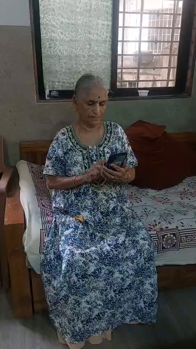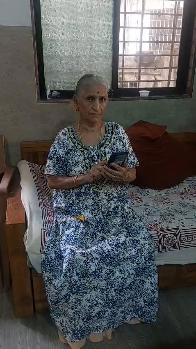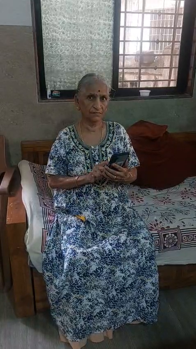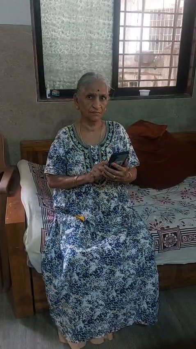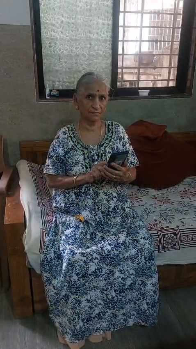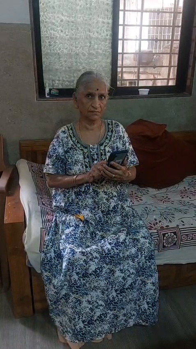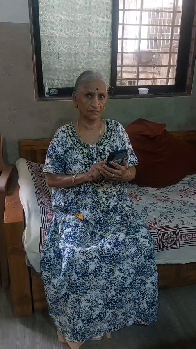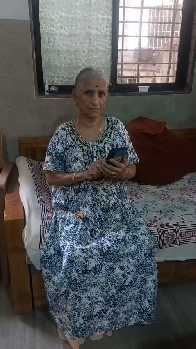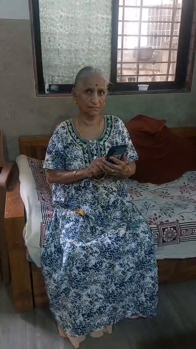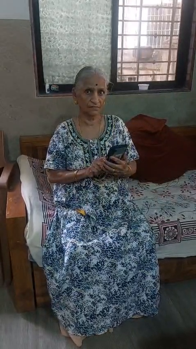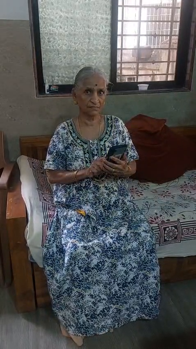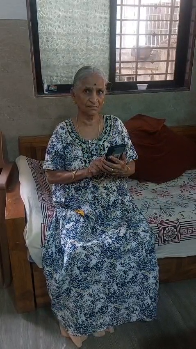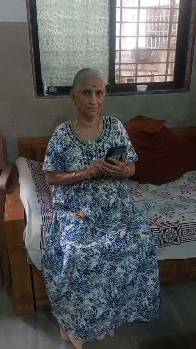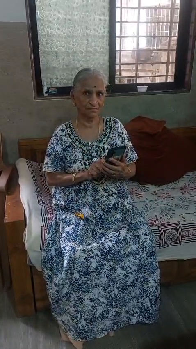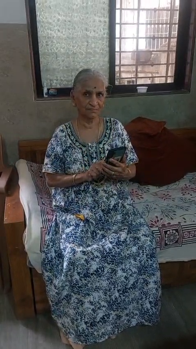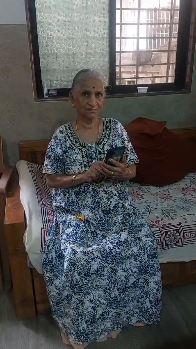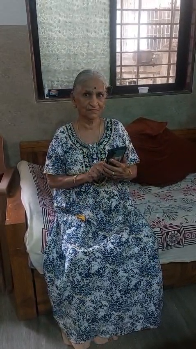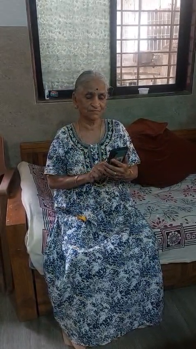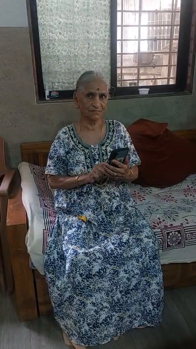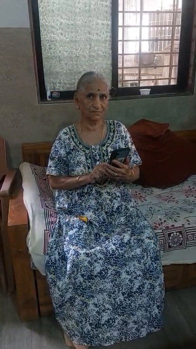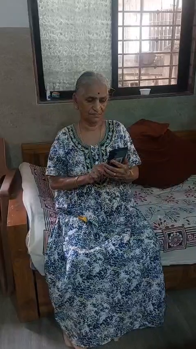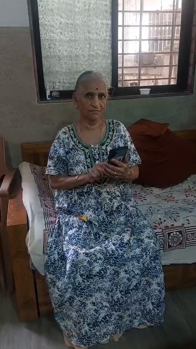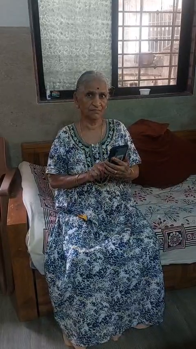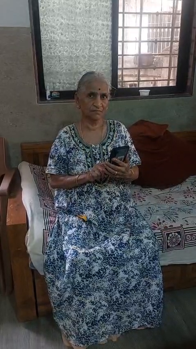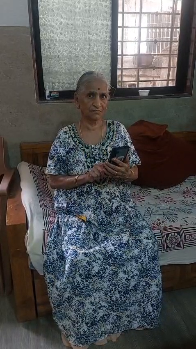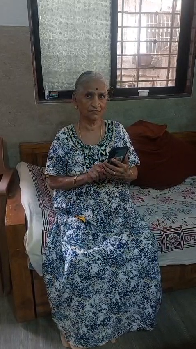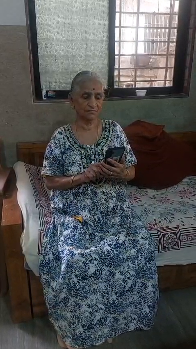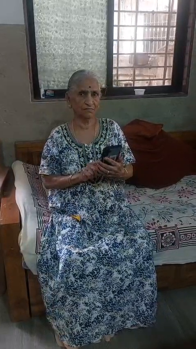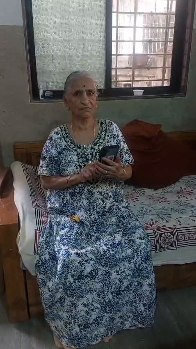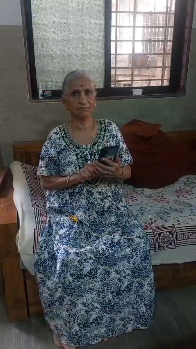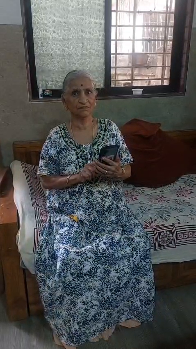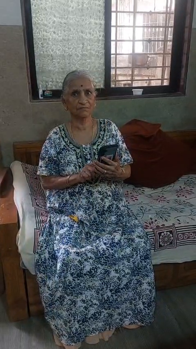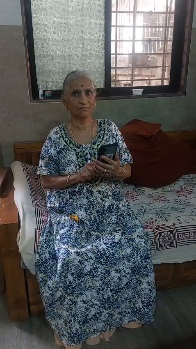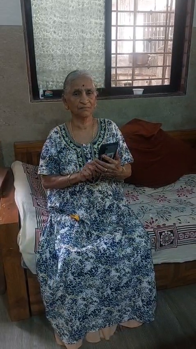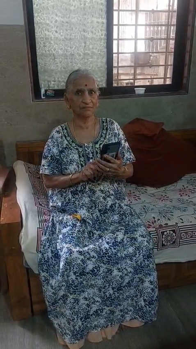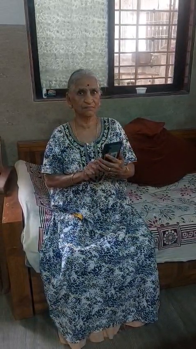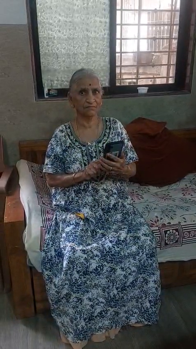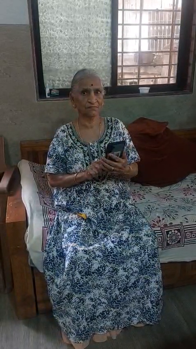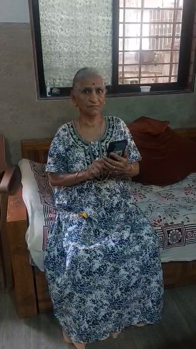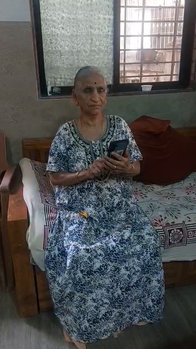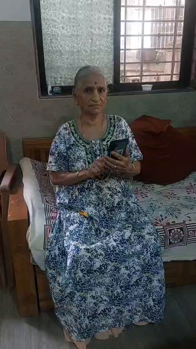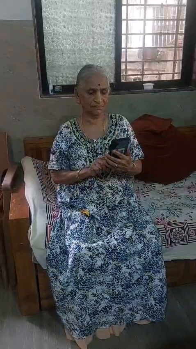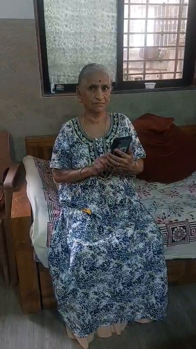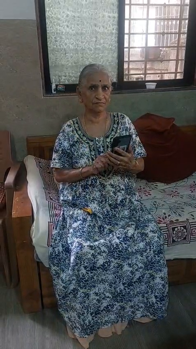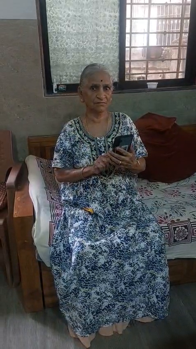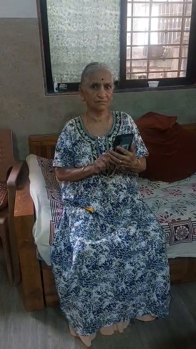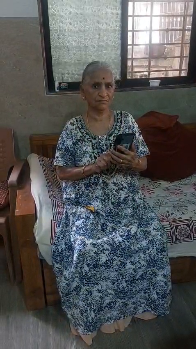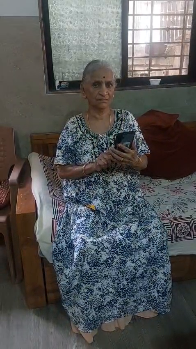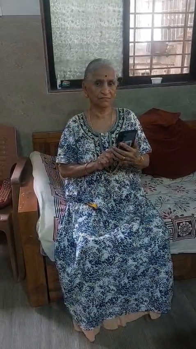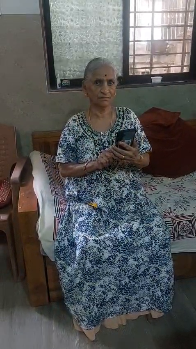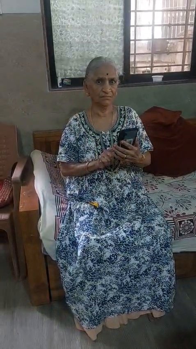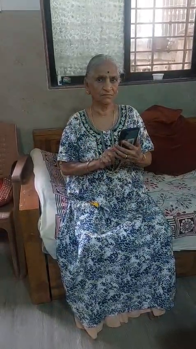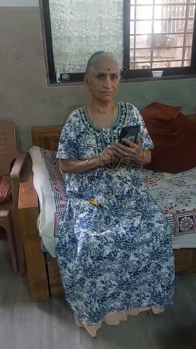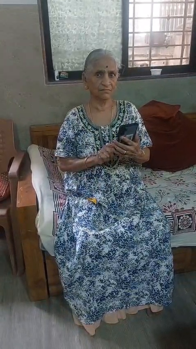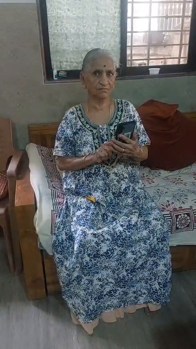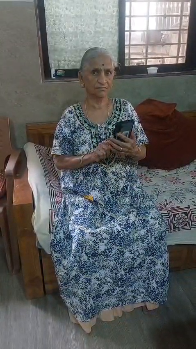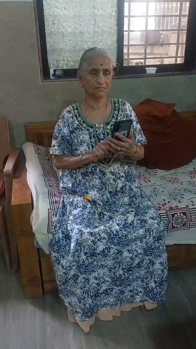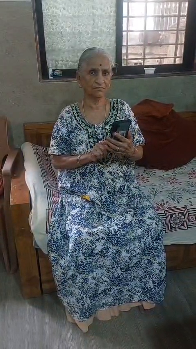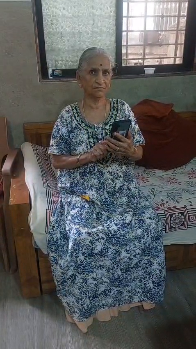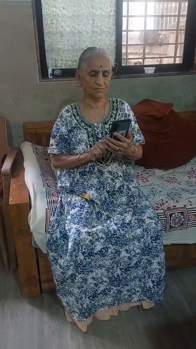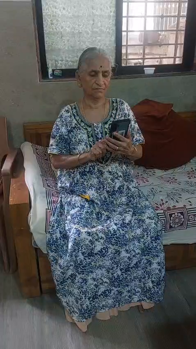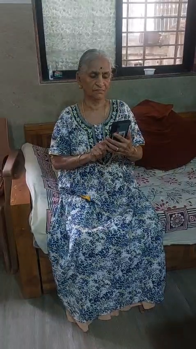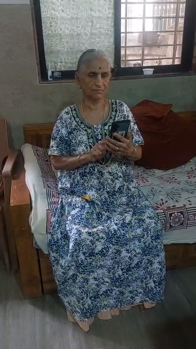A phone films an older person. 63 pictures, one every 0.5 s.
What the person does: Sitting.
